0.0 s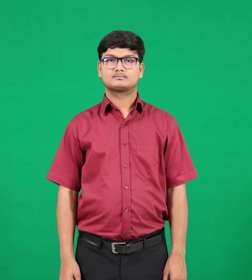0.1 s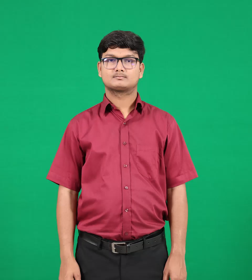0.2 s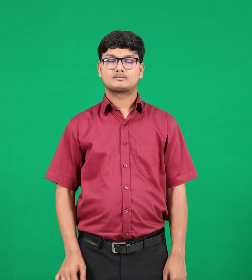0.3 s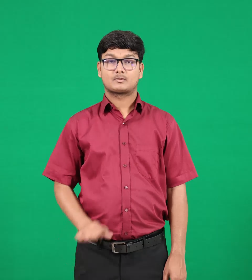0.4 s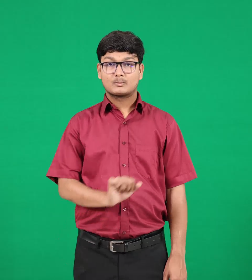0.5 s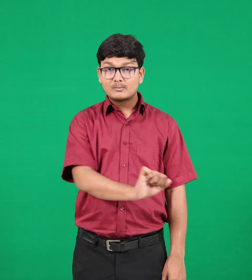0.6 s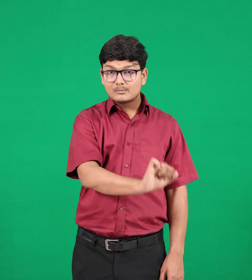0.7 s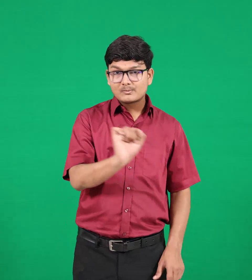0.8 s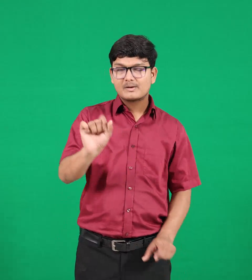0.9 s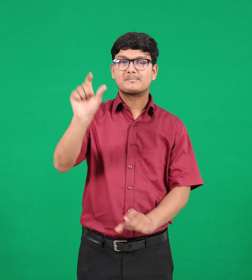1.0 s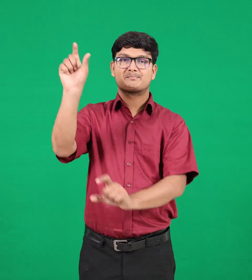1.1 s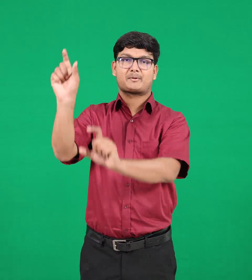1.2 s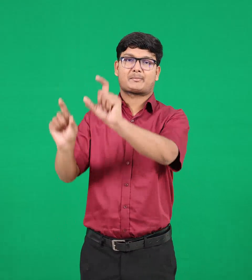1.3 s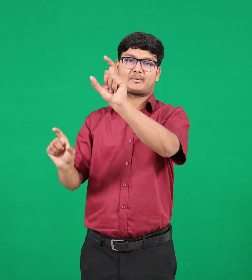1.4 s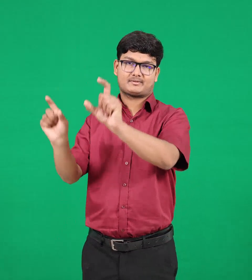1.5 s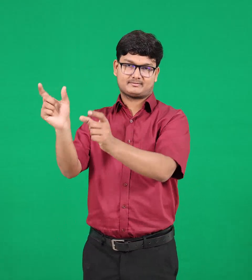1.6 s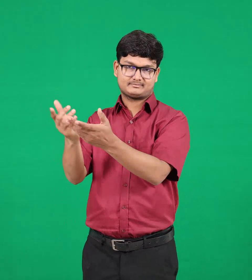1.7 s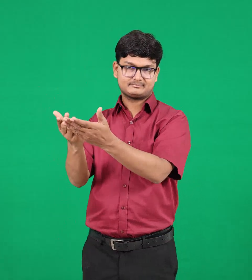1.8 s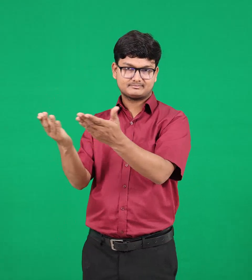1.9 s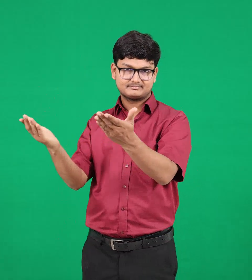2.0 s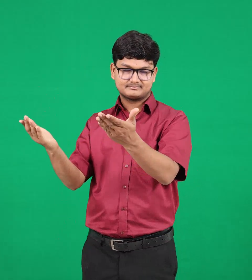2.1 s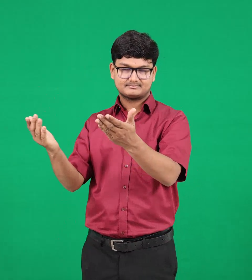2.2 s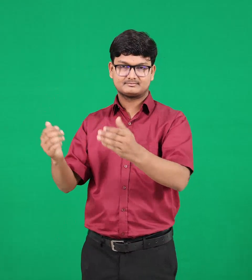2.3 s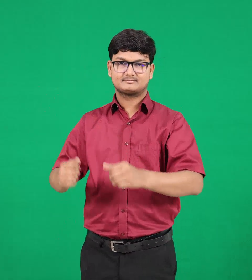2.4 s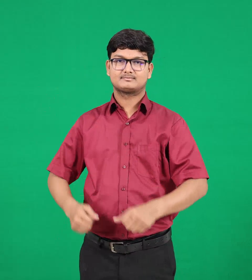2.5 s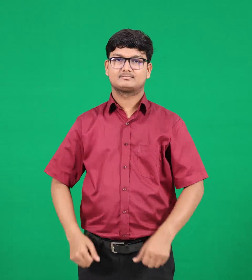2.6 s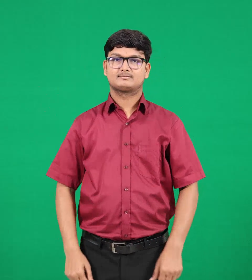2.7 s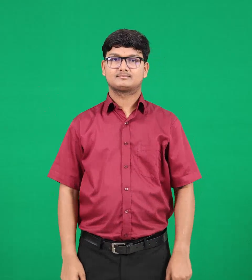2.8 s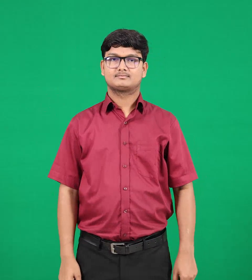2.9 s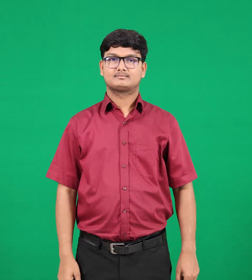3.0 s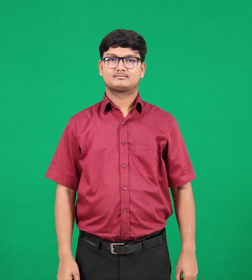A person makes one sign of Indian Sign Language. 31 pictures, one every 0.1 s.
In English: their
